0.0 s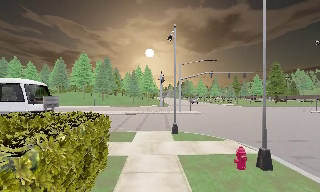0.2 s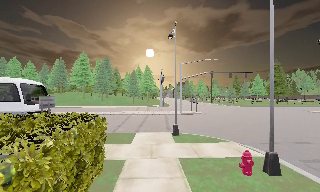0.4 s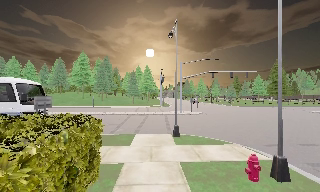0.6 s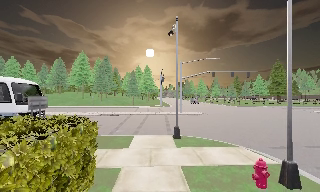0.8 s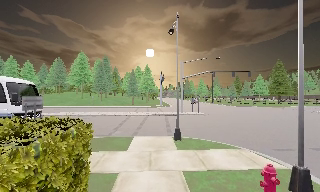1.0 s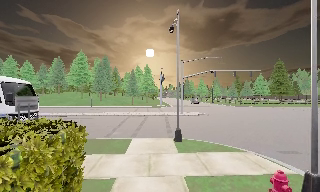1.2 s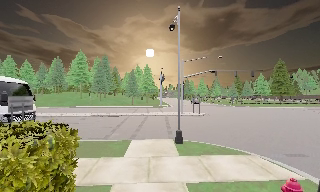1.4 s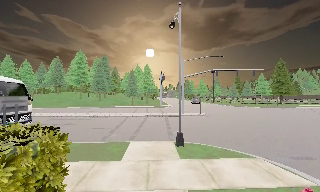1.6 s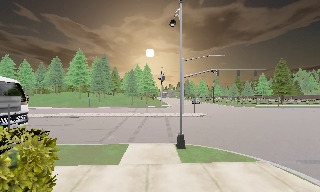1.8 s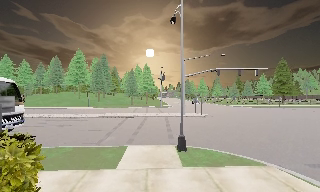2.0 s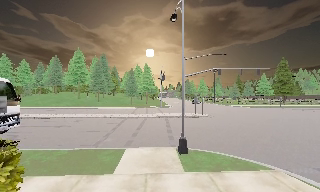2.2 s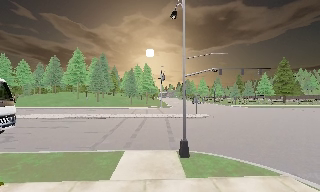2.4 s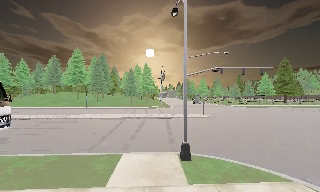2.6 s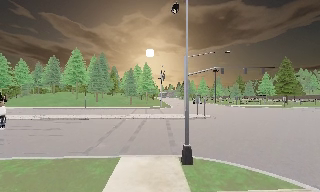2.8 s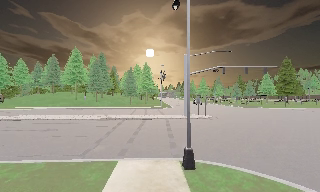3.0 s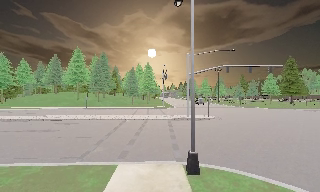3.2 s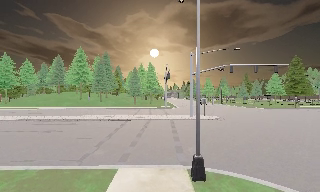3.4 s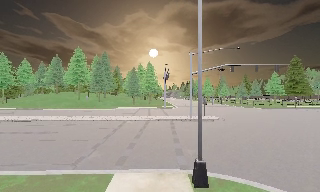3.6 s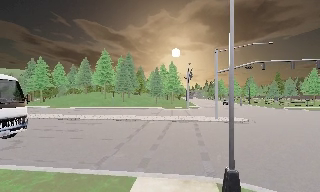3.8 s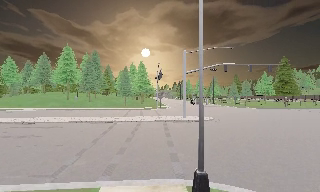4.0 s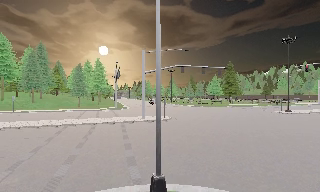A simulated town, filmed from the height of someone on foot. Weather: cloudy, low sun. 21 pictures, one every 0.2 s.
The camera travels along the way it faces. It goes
forward.
0.0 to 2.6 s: The camera travels forward, about 5 m, so what stands in front looms larger.
2.6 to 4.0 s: The camera pans to its right, which is clockwise from overhead, by about 15 degrees. It travels forward, about 2.5 m, so what stands in front looms larger.
The film runs forward here.
